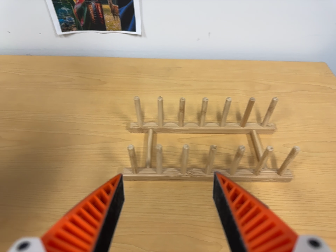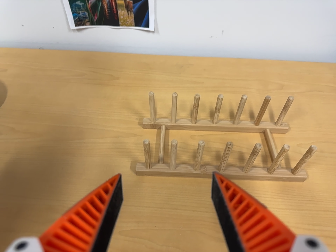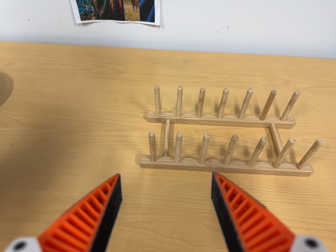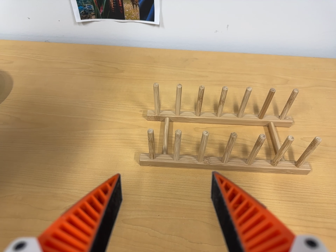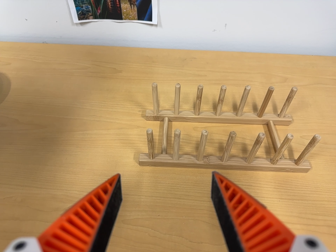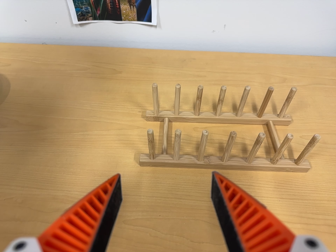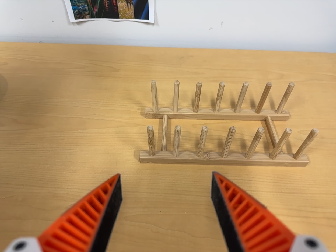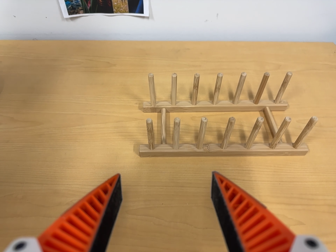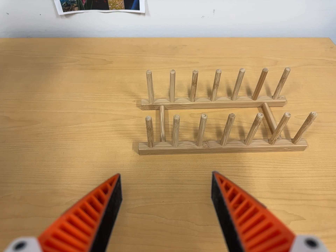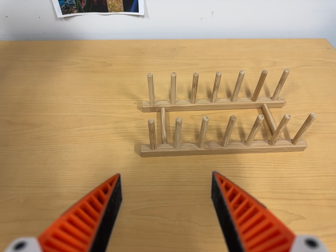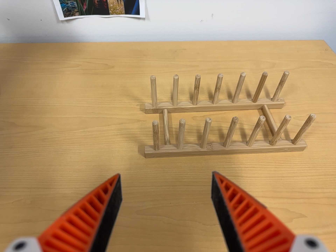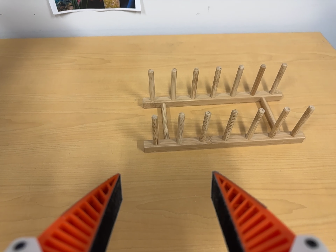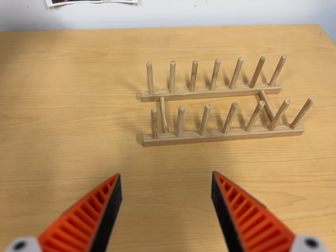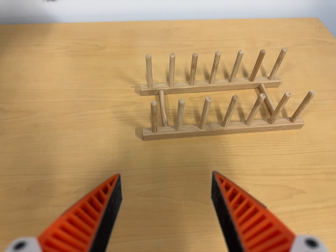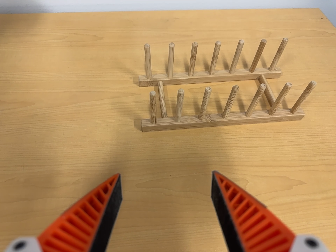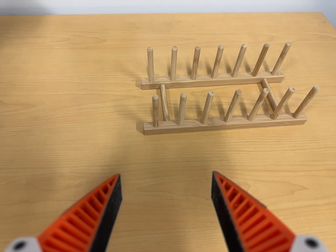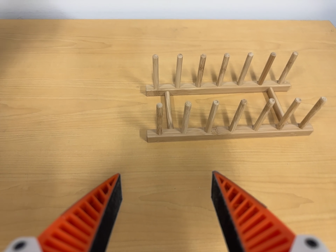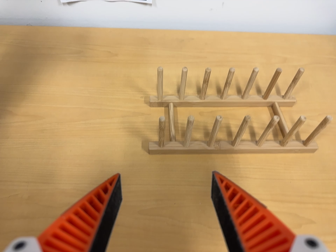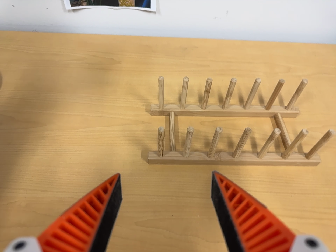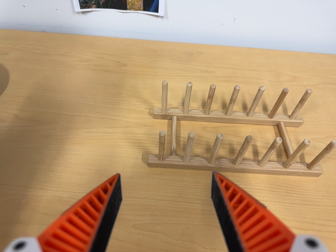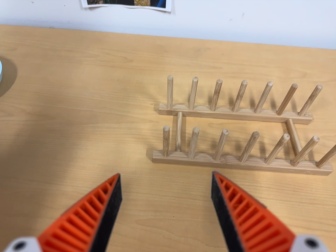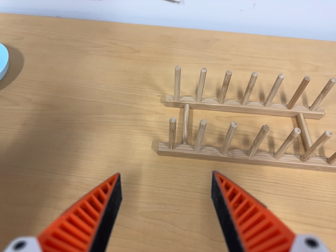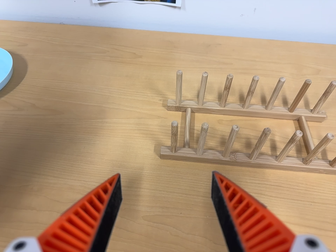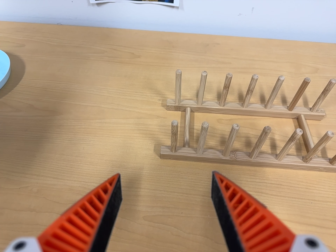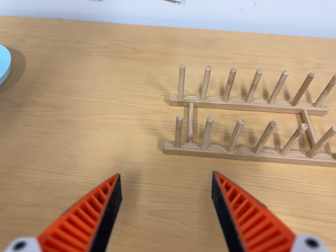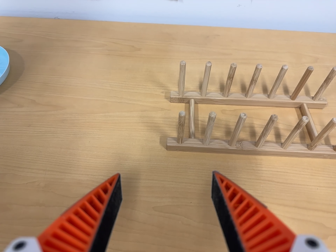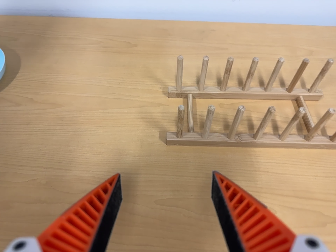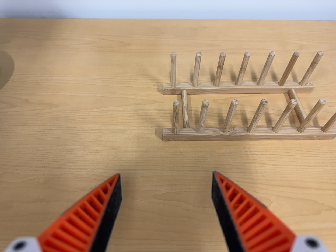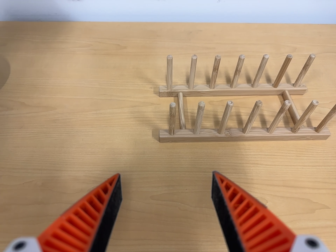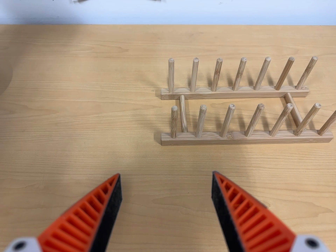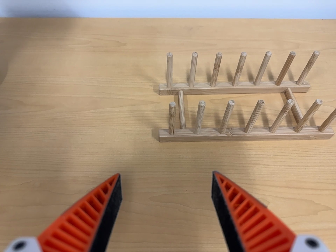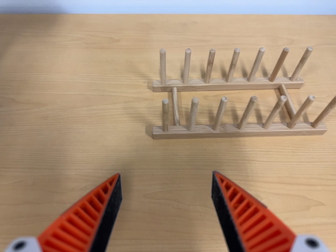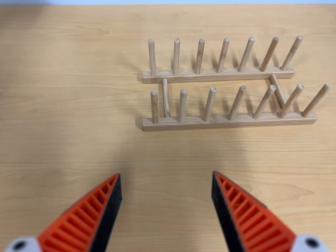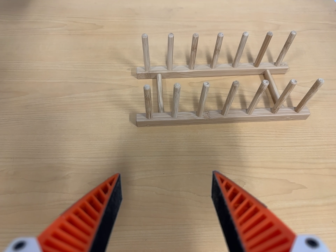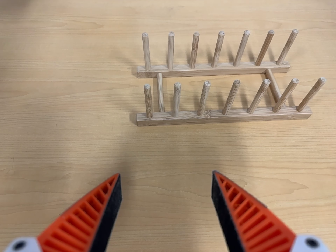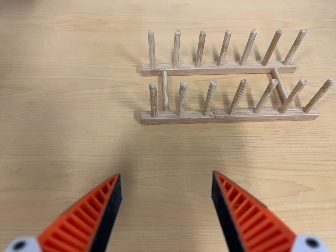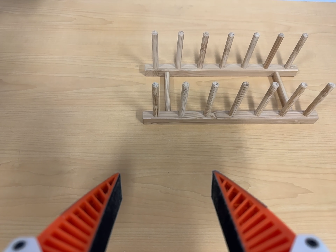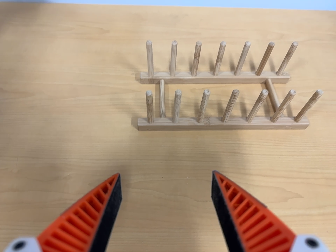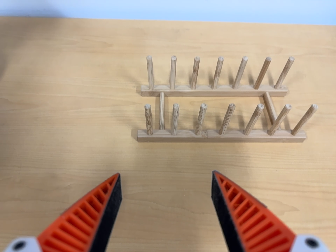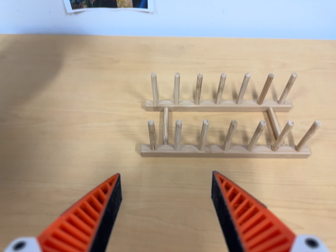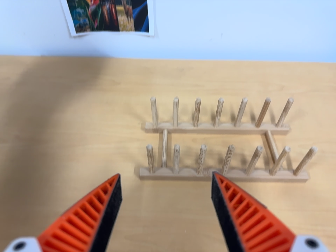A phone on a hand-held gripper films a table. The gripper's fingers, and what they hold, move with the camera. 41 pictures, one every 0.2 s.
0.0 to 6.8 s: The camera travels to its left, about 6 cm. Its aim tips toward the bottom of its view by about 10 degrees, and the scene shifts upward.
6.8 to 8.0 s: The camera's aim tips toward the top of its view by about 10 degrees, and the scene shifts downward.
The film runs forward here.
